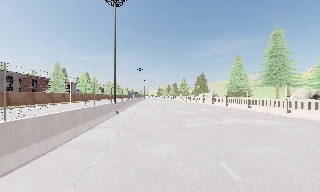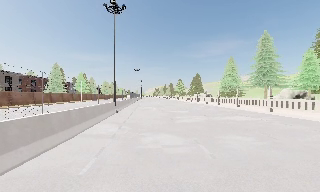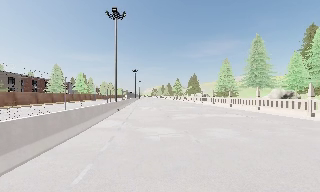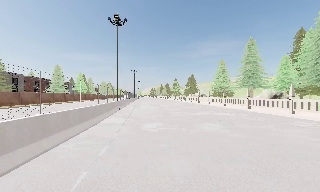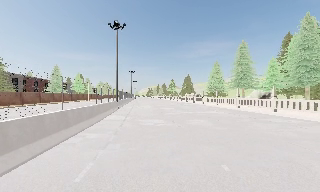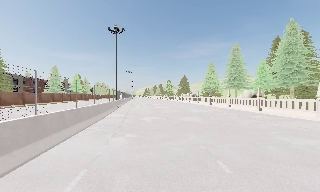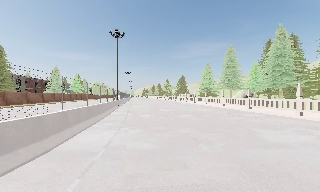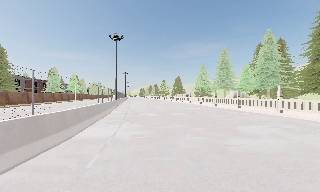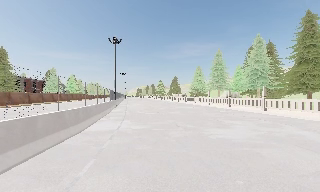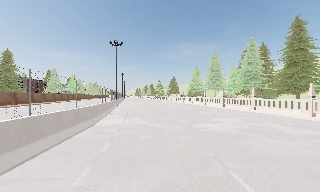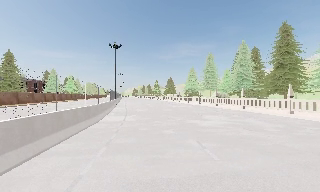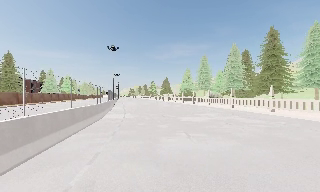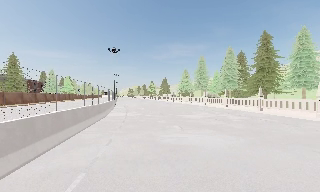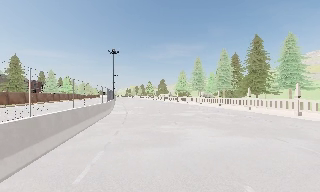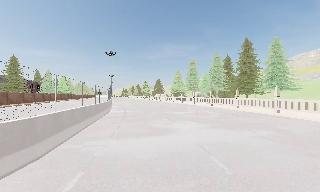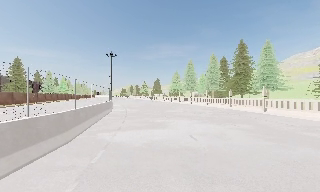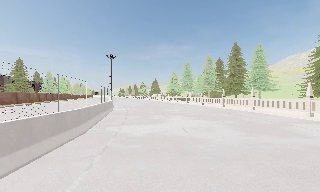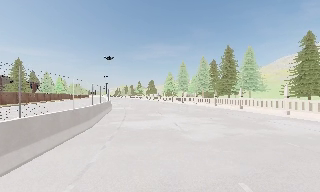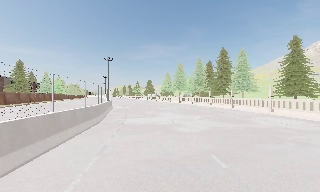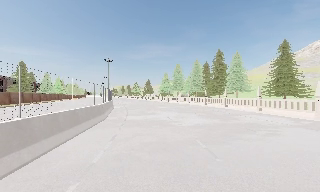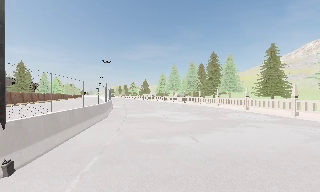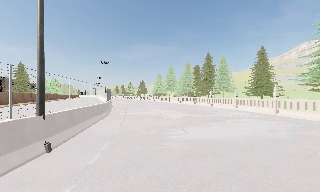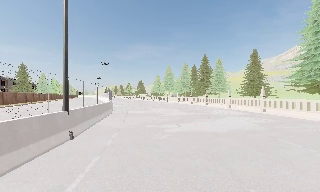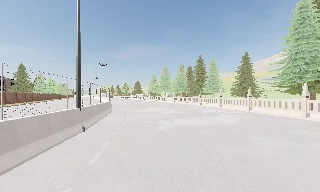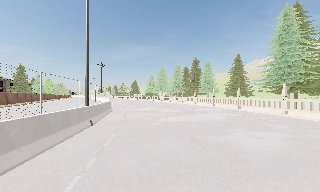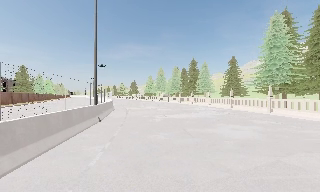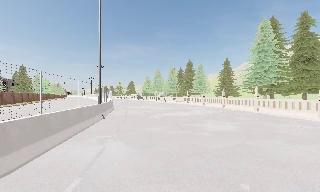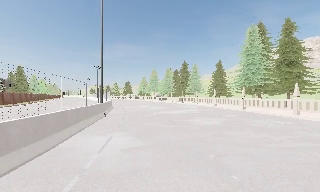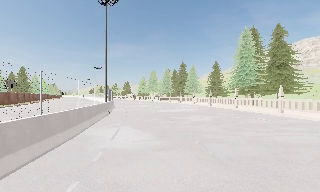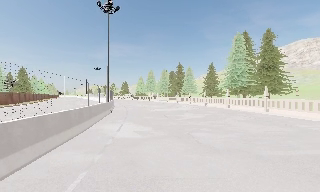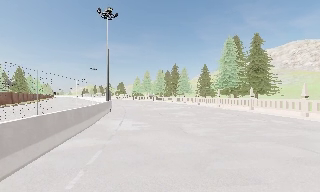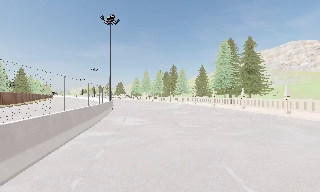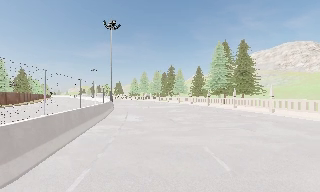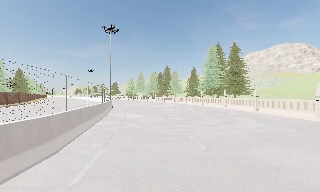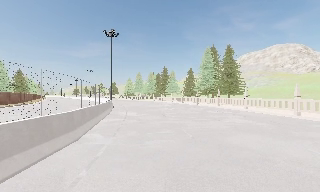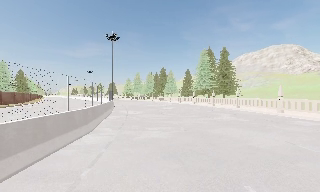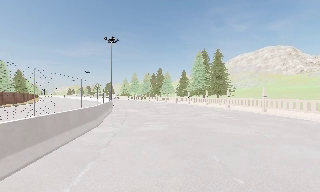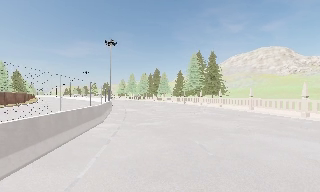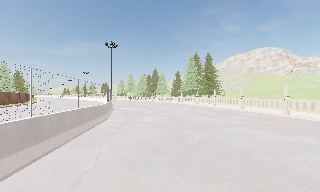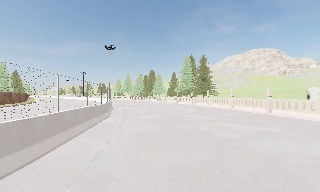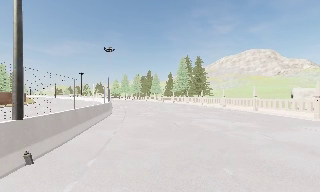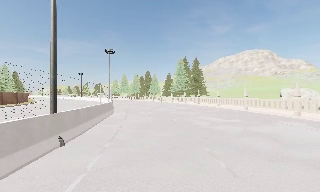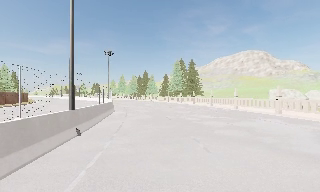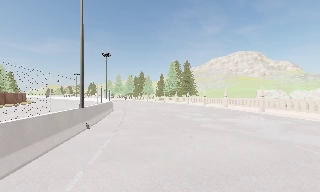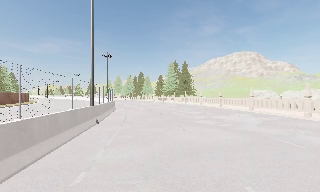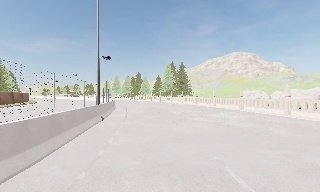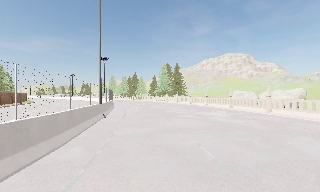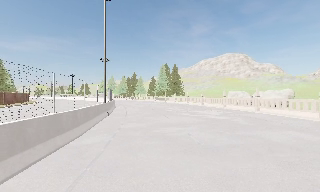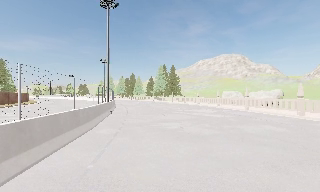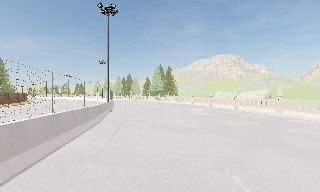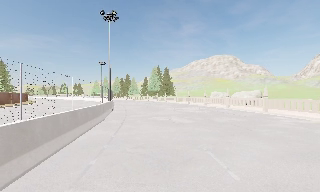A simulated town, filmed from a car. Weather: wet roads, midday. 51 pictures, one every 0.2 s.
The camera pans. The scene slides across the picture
to the left.
The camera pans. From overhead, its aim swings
clockwise.
0.0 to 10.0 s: The camera pans to its right, which is clockwise from overhead, by about 45 degrees. It travels backward, about 80 m.
The film runs backward here.
